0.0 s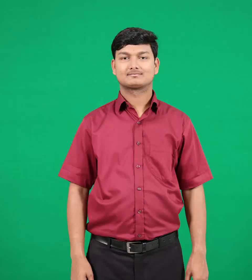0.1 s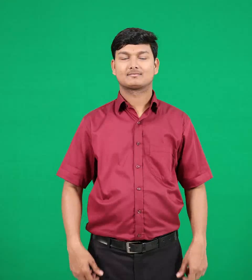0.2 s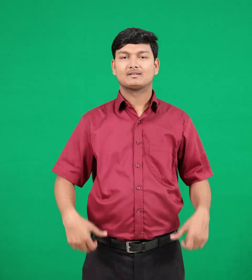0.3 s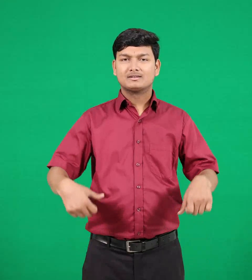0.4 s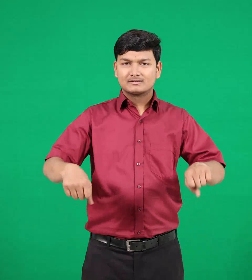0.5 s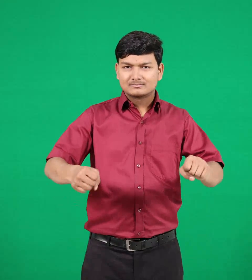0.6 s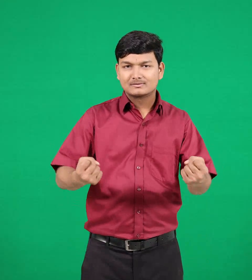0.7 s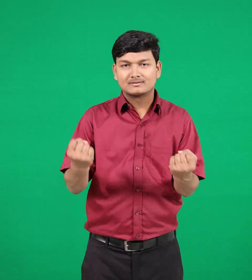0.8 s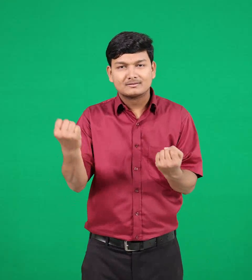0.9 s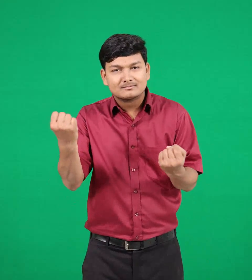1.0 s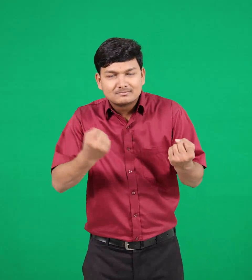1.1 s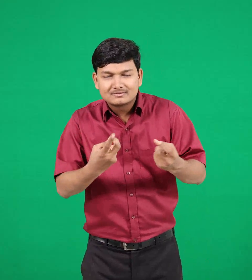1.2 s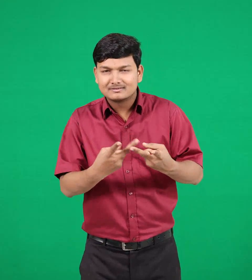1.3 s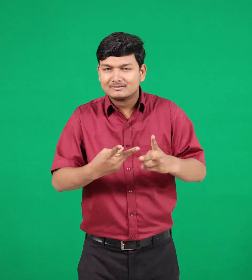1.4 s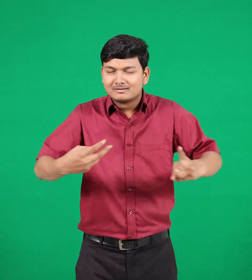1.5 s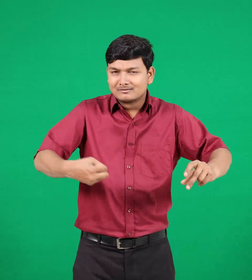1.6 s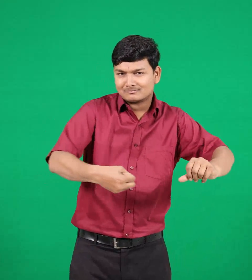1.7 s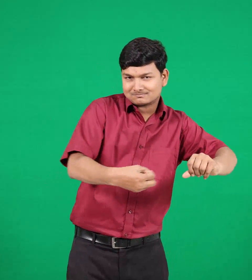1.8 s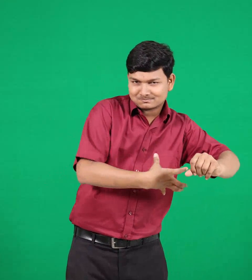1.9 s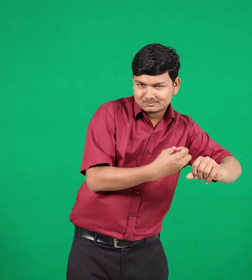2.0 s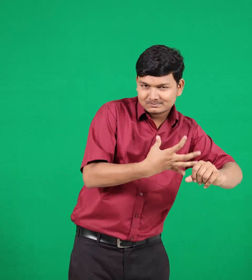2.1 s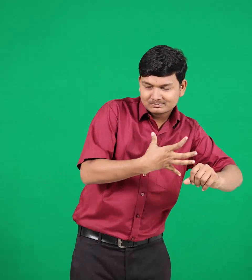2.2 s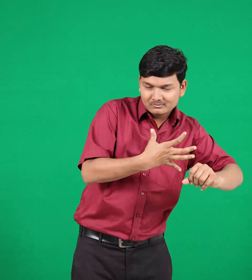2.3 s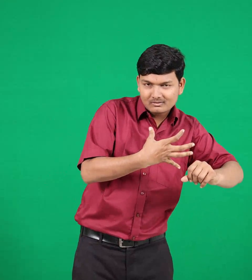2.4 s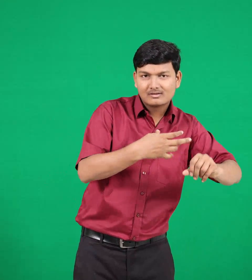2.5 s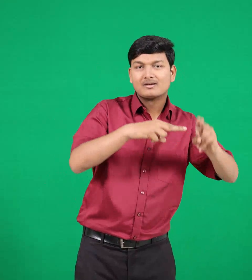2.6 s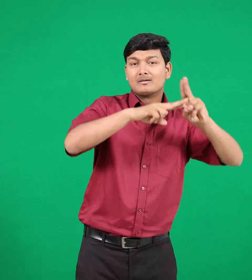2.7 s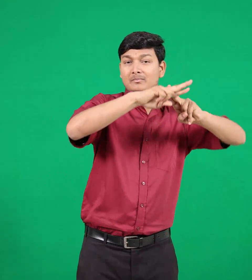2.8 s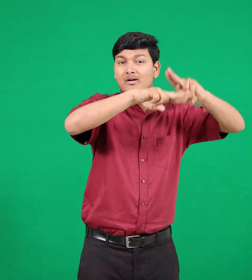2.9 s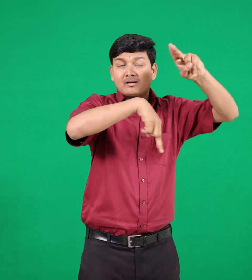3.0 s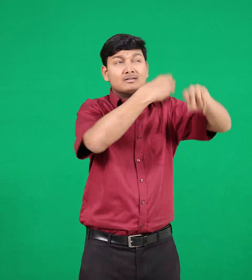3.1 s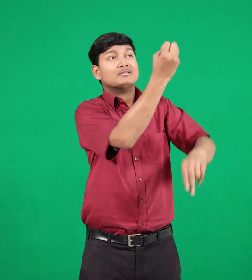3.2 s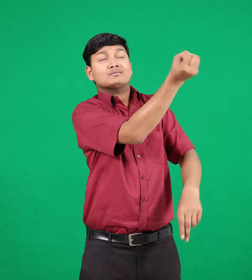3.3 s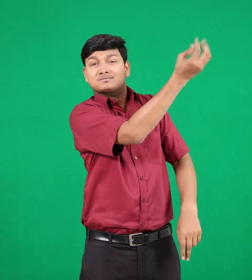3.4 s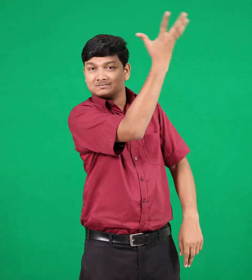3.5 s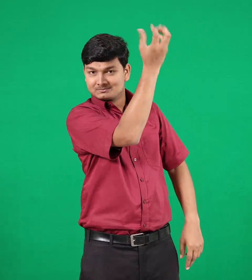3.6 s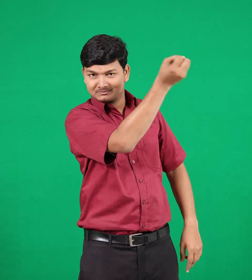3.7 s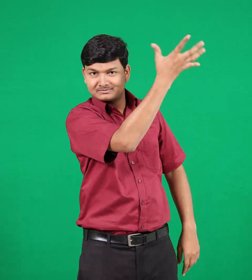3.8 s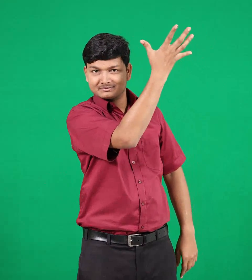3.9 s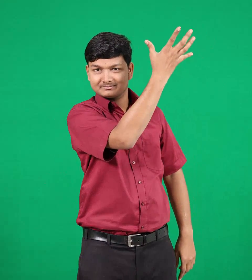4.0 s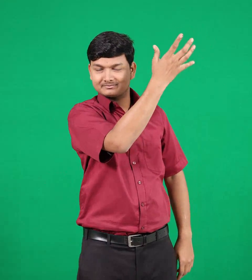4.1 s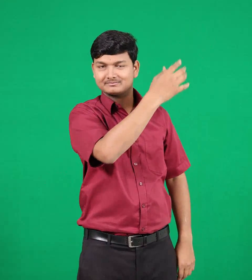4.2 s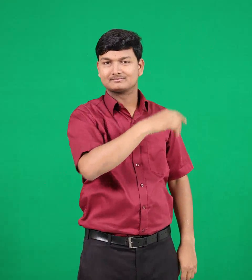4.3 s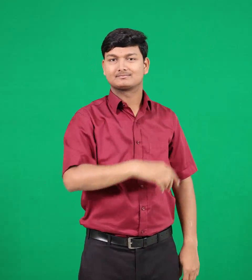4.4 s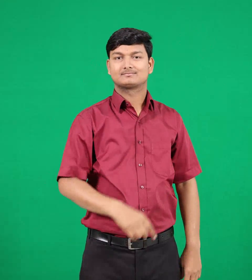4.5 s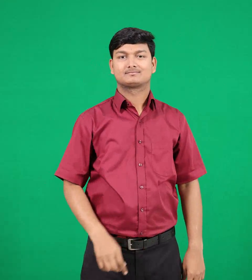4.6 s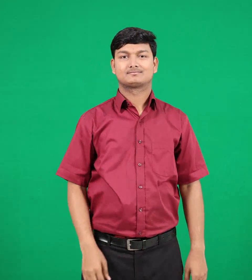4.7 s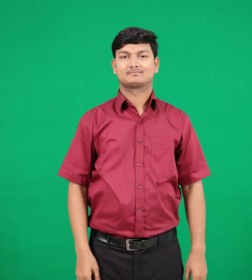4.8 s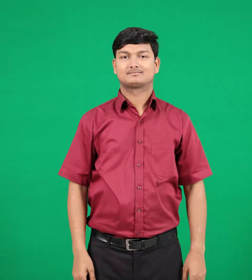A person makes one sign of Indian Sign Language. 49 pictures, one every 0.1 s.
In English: smoke
